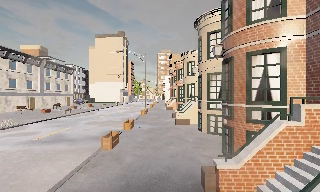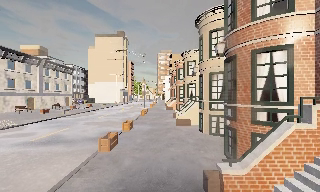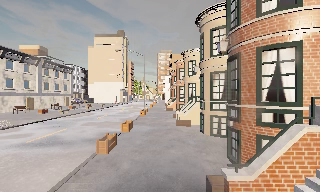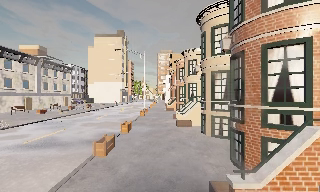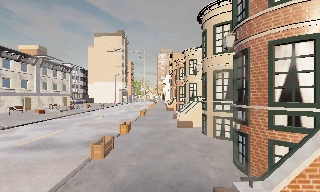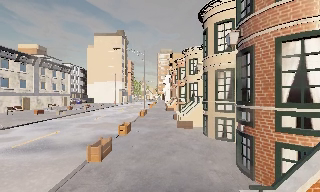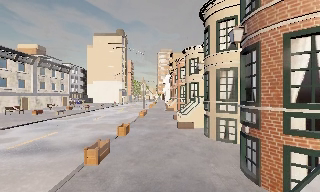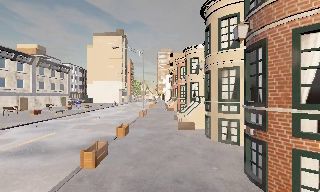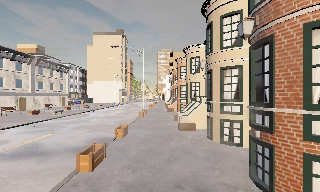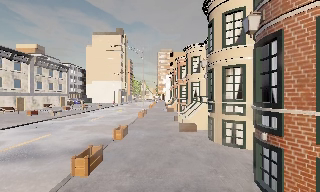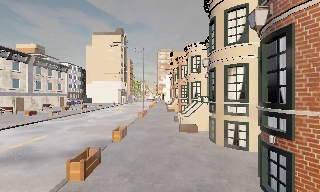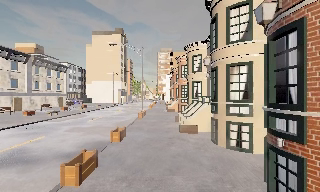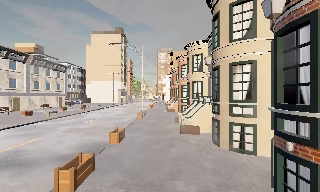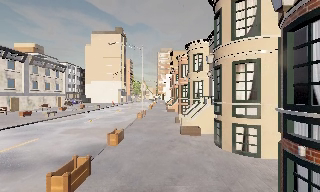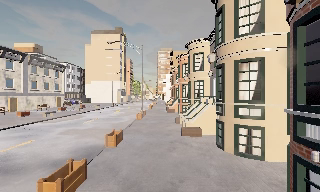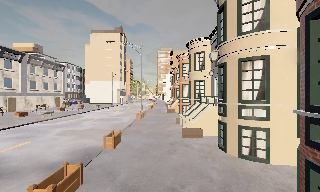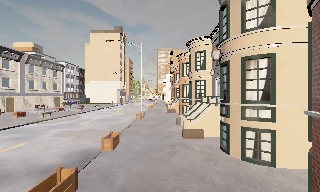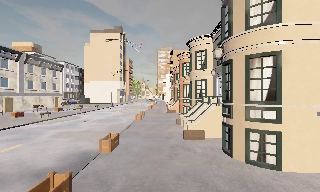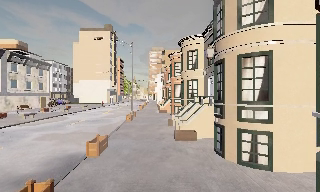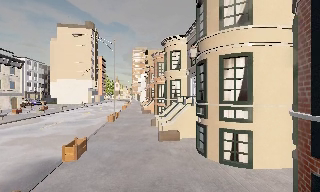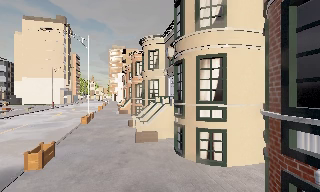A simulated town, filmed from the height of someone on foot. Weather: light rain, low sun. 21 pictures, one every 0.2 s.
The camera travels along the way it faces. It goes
forward.
0.0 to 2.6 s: The camera travels forward, about 3 m, so what stands in front looms larger.
2.6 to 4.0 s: The camera pans to its right, which is clockwise from overhead, by about 15 degrees. It travels forward, about 1.5 m, so what stands in front looms larger.
The film runs forward here.
